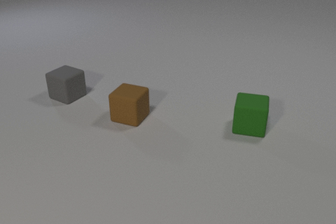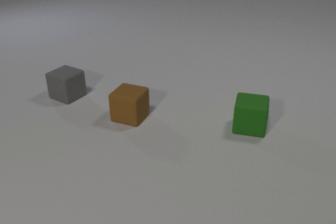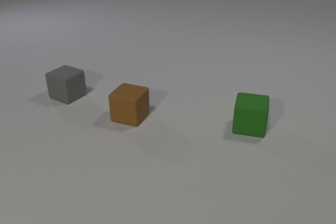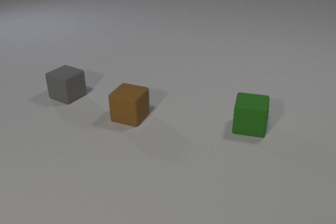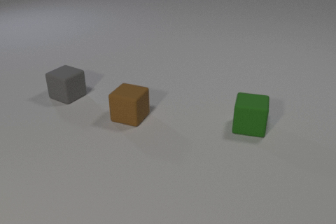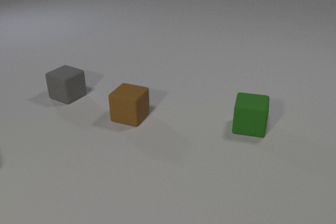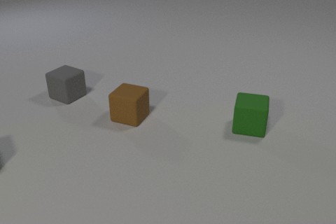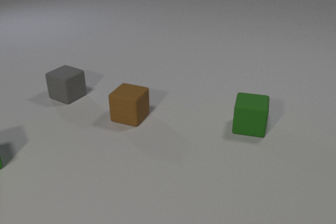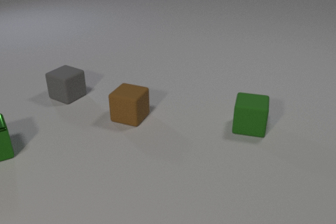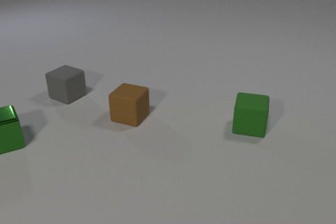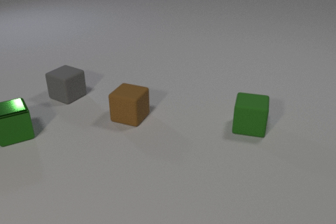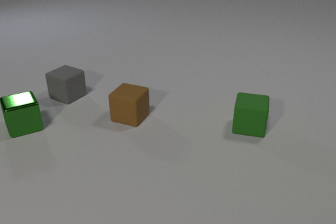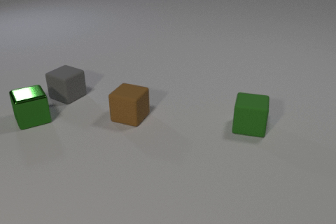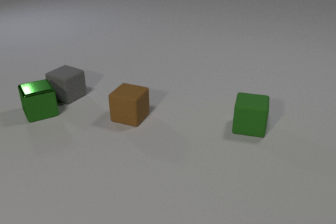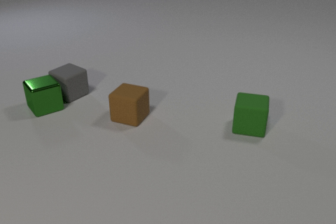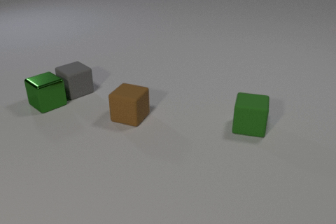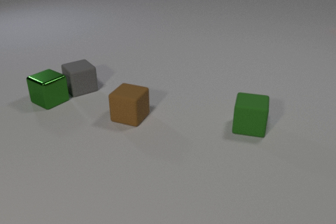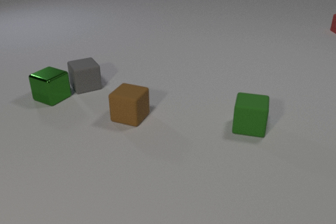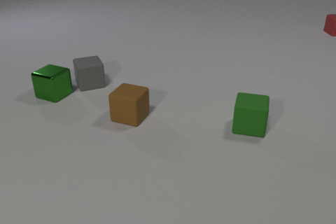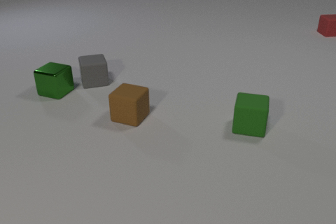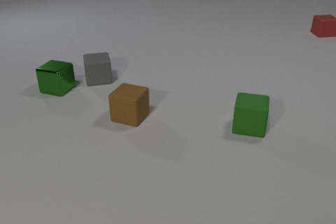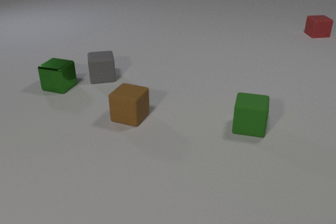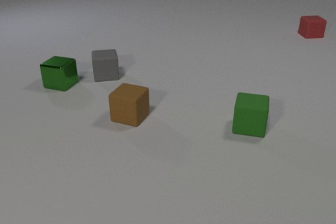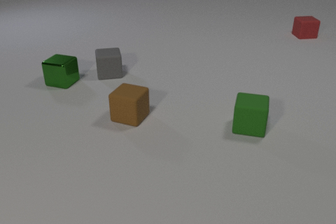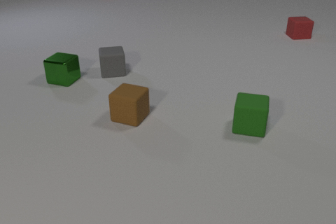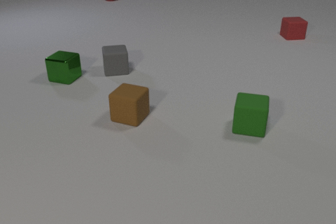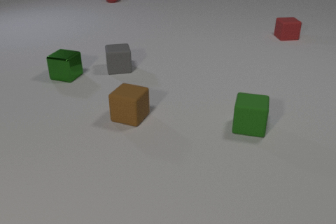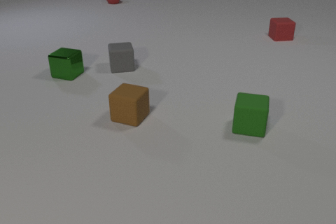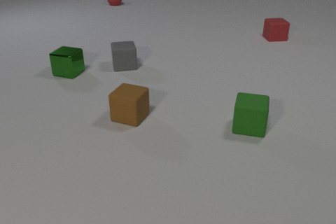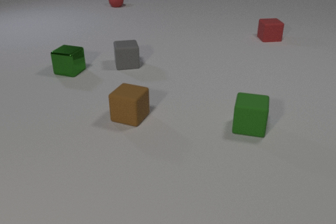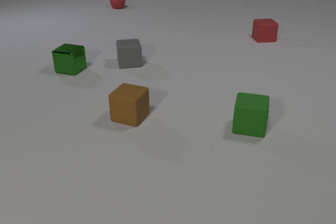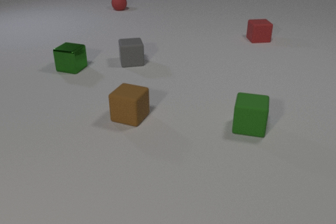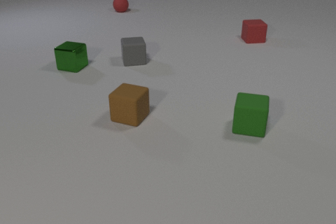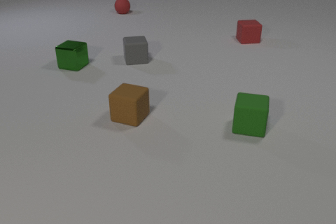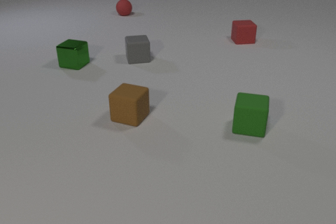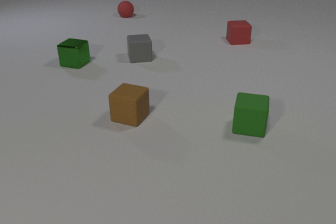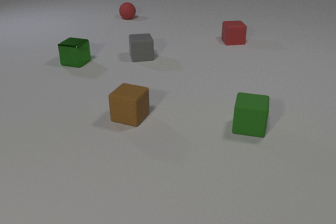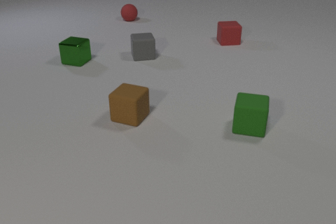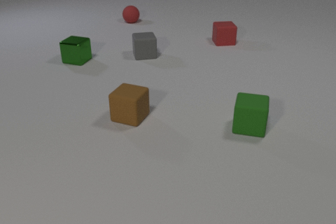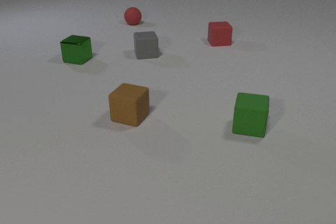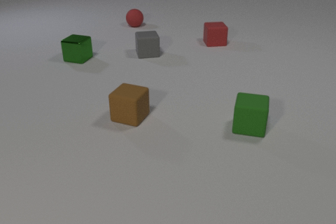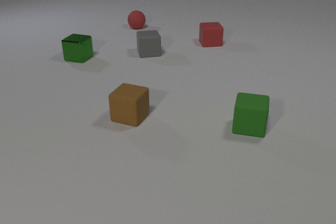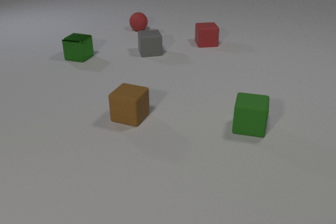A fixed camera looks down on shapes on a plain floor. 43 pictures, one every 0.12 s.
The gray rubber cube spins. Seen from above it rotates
clockwise.
The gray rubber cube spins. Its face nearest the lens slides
to the left.
0.00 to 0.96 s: The green metal cube comes in at the left edge, slides away from the camera and to the right.
0.96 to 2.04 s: The green metal cube slides away from the camera and to the right, spins counterclockwise seen from above by about 30 degrees, its near face sliding to the right. The gray rubber cube slides to the right and away from the camera, spins clockwise seen from above by about 30 degrees, its near face sliding to the left. The red rubber cube comes in at the right edge, slides to the left. The green metal cube and the gray rubber cube collide.
2.04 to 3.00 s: The green metal cube slides away from the camera. The gray rubber cube slides away from the camera and to the right. The red rubber sphere comes in at the top edge, rolls toward the camera. The red rubber cube slides to the left and toward the camera.
3.00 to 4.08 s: The green metal cube slides away from the camera. The gray rubber cube slides away from the camera and to the right. The red rubber sphere rolls toward the camera. The red rubber cube slides to the left and toward the camera.
4.08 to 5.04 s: The green metal cube slides away from the camera. The gray rubber cube slides away from the camera and to the right. The red rubber sphere rolls toward the camera. The red rubber cube slides to the left.
How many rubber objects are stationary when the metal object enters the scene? 3.
What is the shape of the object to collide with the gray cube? cube.
How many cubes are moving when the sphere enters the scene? 3.
